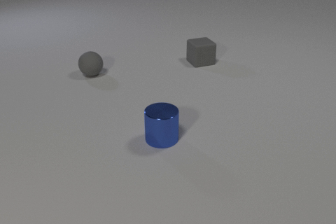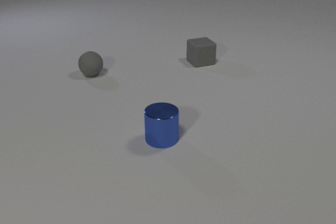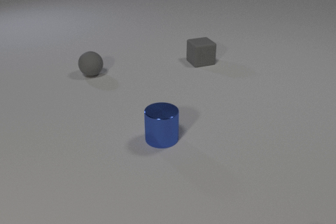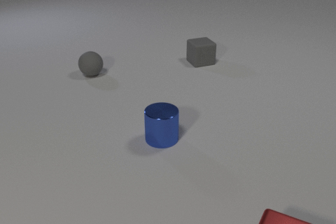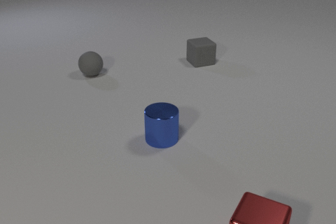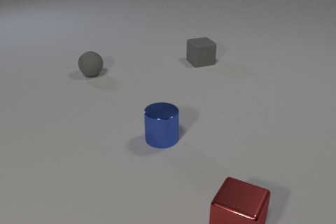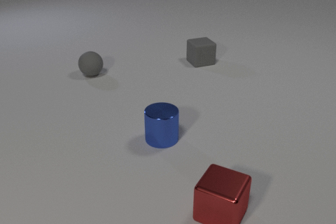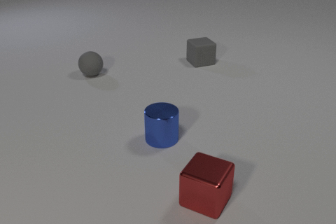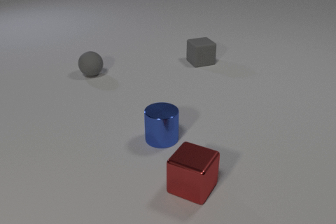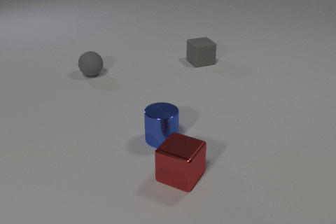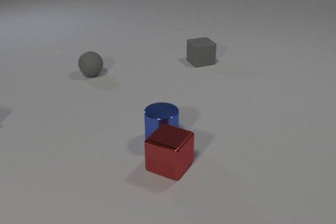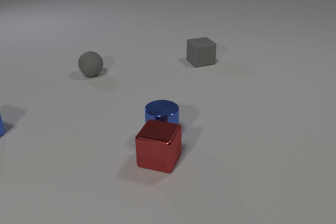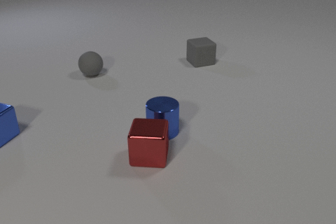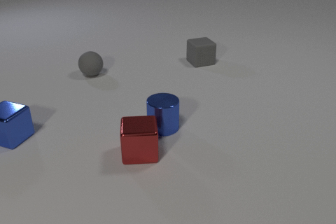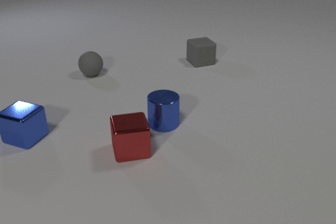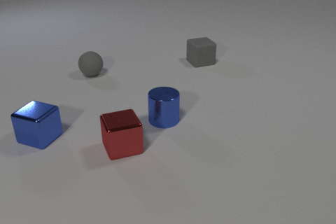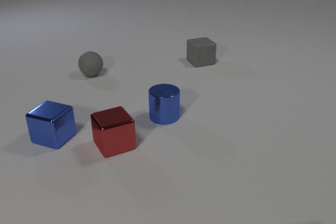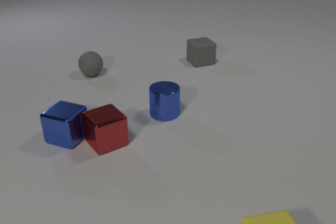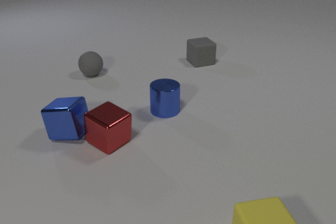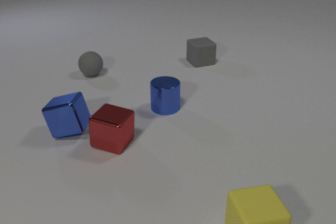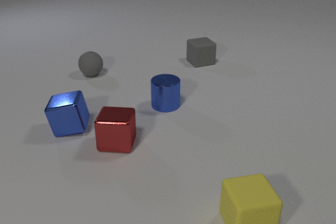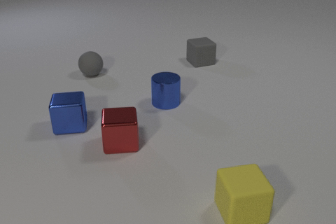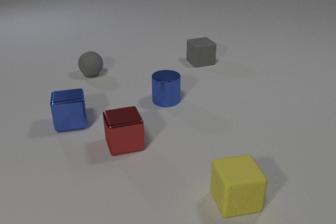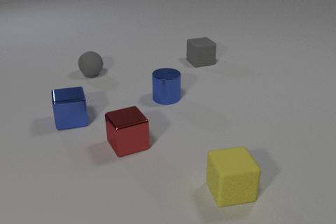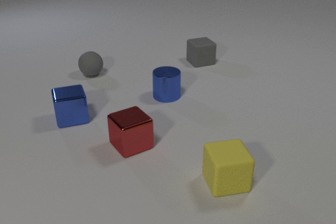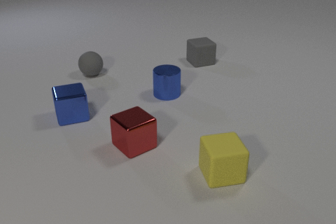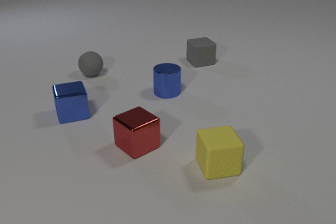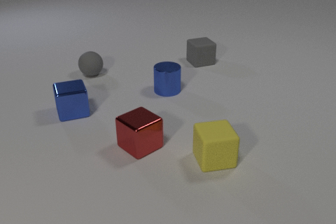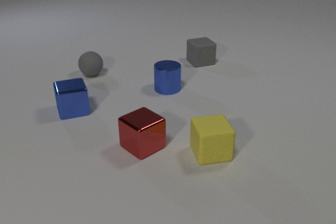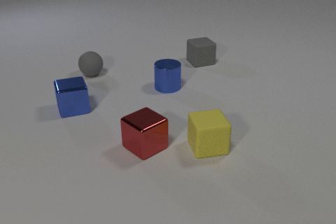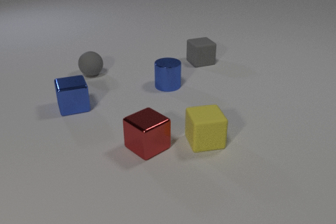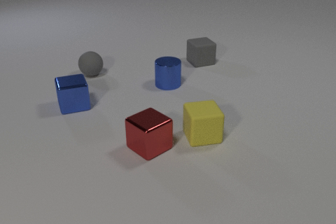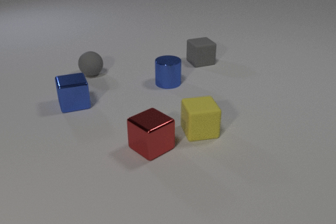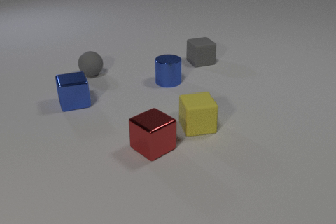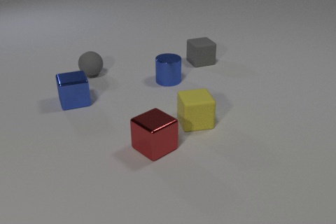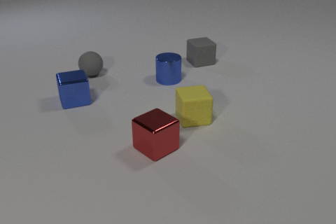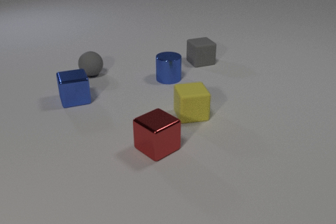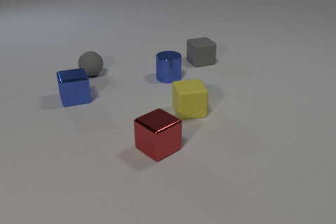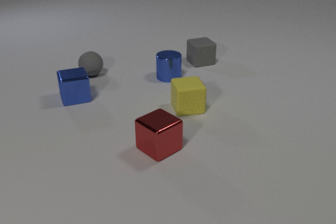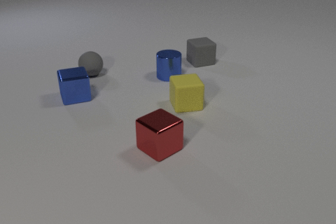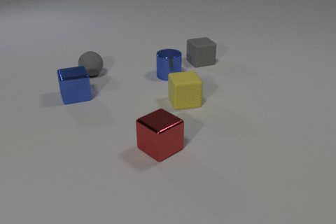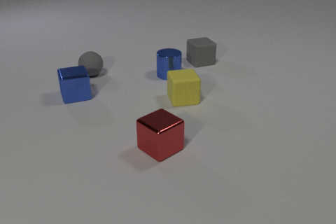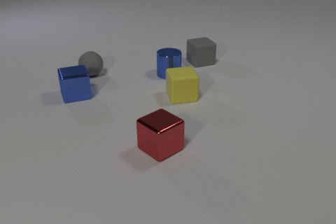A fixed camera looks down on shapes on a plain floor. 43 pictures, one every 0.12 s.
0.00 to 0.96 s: The red metal cube comes in at the bottom edge, slides away from the camera and to the left.
0.96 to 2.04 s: The red metal cube slides to the left and away from the camera, spins counterclockwise seen from above by about 60 degrees, its near face sliding to the right. The blue metal cylinder slides away from the camera. The blue metal cube comes in at the left edge, slides to the right. The yellow rubber cube comes in at the bottom edge, slides away from the camera. The red metal cube and the blue metal cylinder collide. The red metal cube and the blue metal cube collide.
2.04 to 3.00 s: The red metal cube slides to the right, spins counterclockwise seen from above by about 90 degrees, its near face sliding to the right. The blue metal cylinder slides away from the camera. The blue metal cube slides away from the camera, spins so that its near face slides to the right, counterclockwise seen from above. The yellow rubber cube slides away from the camera and to the left.
3.00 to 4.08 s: The red metal cube slides to the right. The blue metal cylinder slides away from the camera. The blue metal cube slides away from the camera. The yellow rubber cube slides away from the camera.
4.08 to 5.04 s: The blue metal cylinder slides away from the camera. The blue metal cube slides away from the camera. The yellow rubber cube slides away from the camera.
What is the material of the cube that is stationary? rubber.
What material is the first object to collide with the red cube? metal.
Are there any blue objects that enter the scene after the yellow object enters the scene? no.
